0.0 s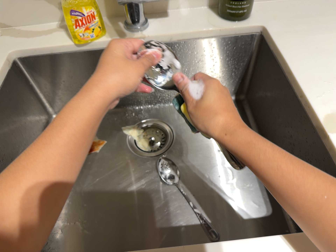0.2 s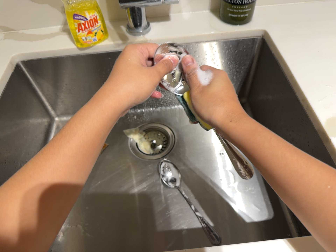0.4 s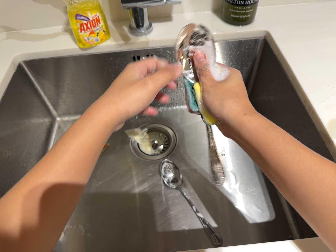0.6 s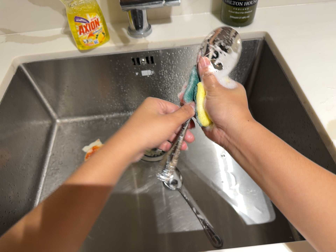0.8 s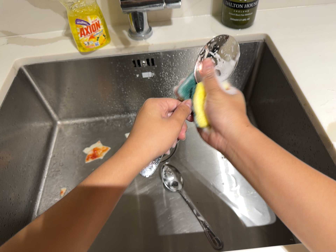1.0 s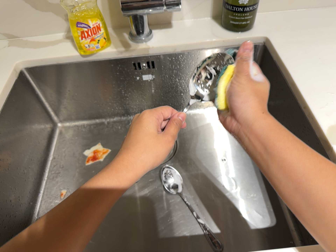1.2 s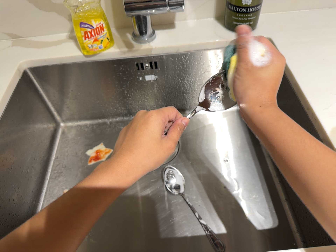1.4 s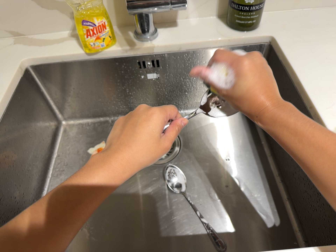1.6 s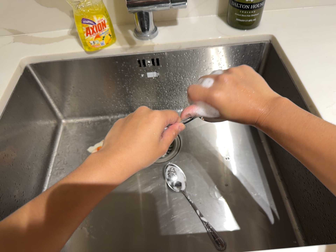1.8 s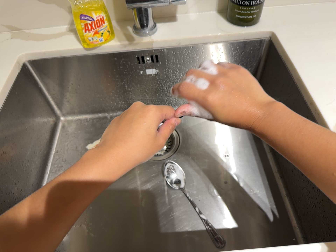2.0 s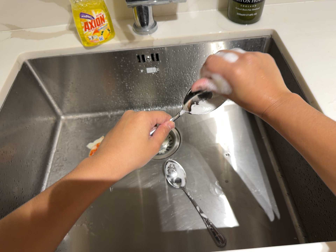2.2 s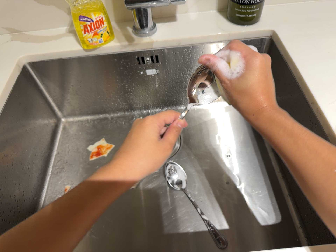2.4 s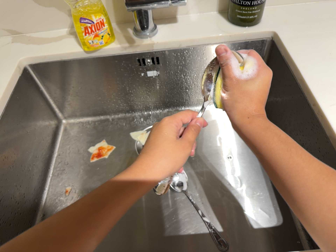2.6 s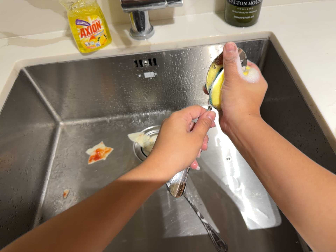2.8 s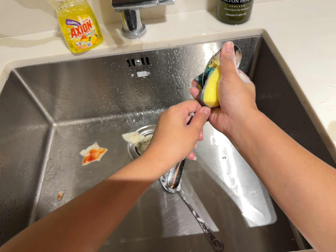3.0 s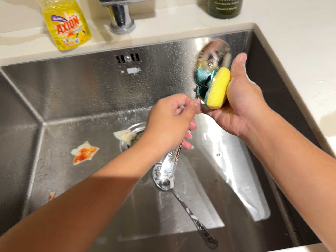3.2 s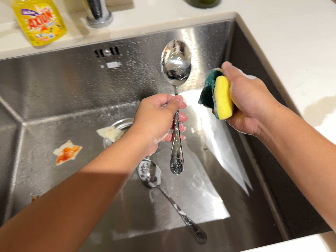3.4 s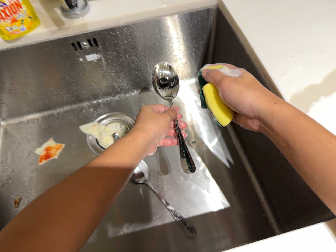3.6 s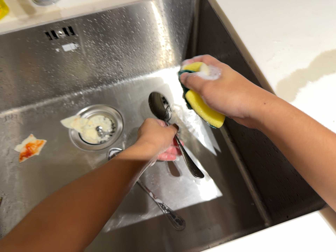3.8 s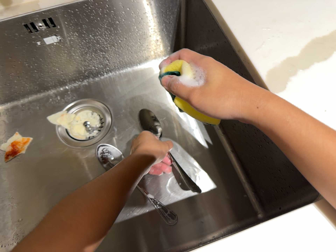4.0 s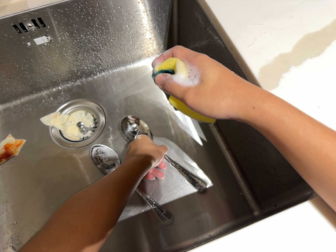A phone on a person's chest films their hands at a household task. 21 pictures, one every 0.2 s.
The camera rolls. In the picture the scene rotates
counterclockwise.
0.0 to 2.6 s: The camera shifts only a little, or ends up much as it began.
2.6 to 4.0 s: The camera swings to its right by about 10 degrees, and the scene slides to the left. It travels forward and to its right, about 10 cm, so what stands in front looms larger. Its aim tips toward the bottom of its view by about 10 degrees, and the scene shifts upward. It rolls about its line of sight by about 10 degrees, and the scene rotates counterclockwise.
The film runs backward here.
